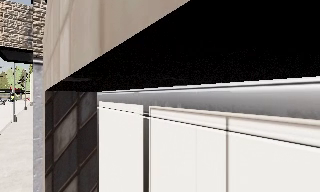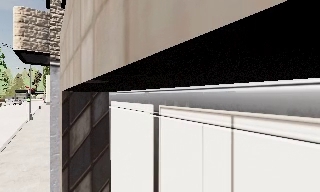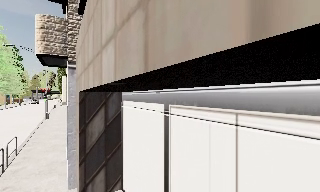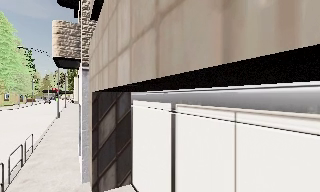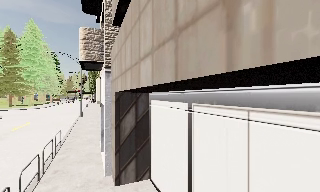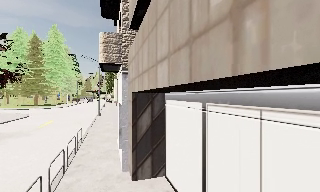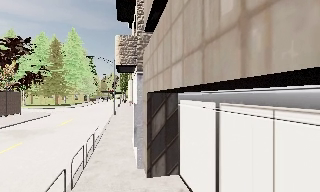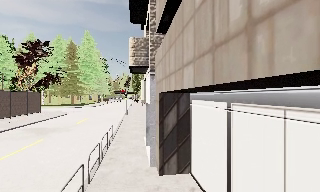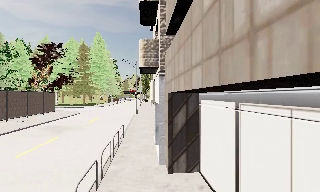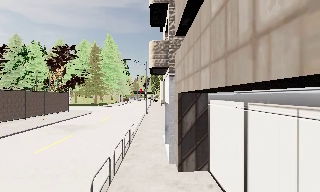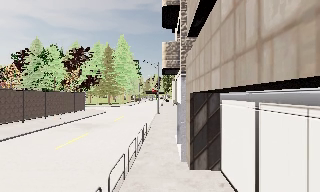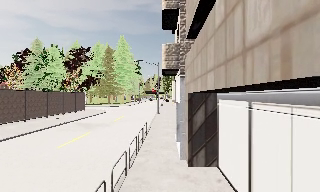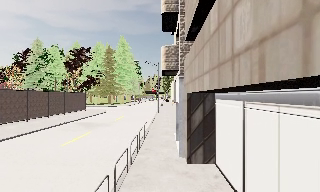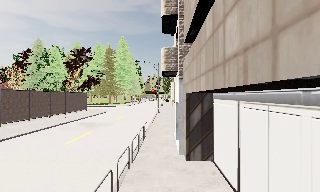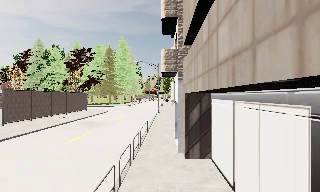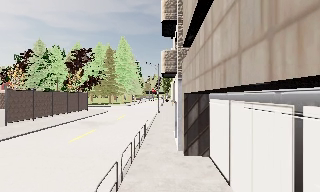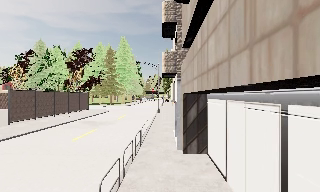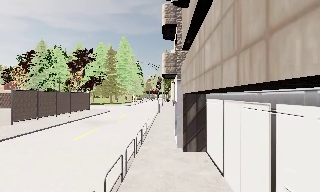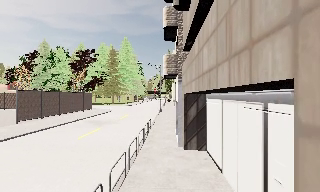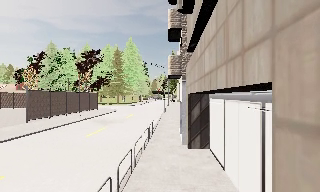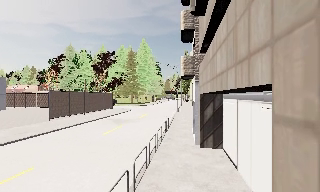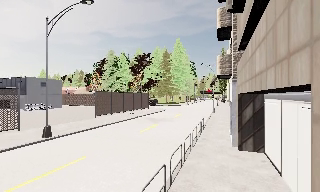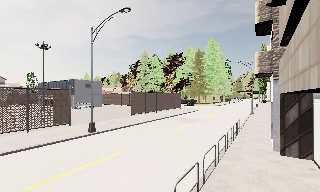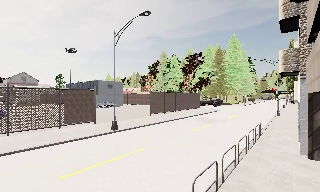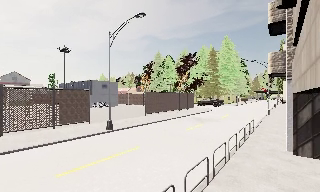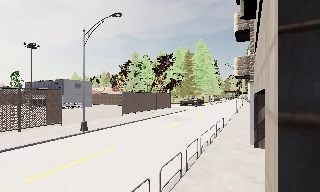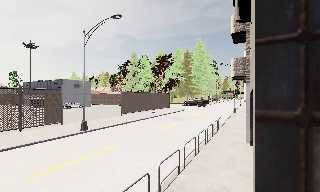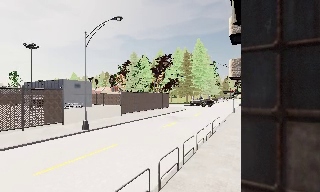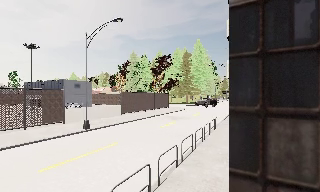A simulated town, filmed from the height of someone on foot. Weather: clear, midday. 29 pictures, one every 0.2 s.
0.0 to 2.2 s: The scene slides to the right, as the camera pans about 40 degrees to its left. It travels backward, about 2 m.
2.2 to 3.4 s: The camera travels backward, about 1.5 m, so what stands in front gets smaller.
3.4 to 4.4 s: The scene slides to the right, as the camera pans about 30 degrees to its left. It travels backward, about 1 m.
4.4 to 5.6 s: The camera travels backward, about 1.5 m, so what stands in front gets smaller.
The film runs backward here.
